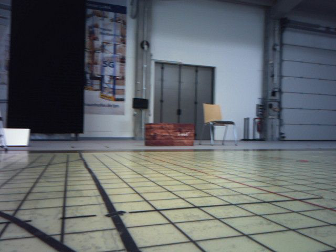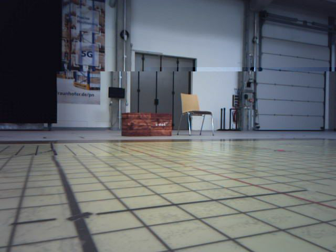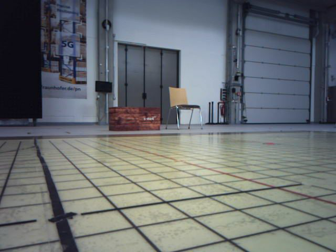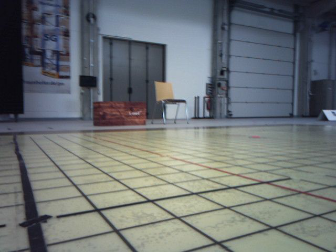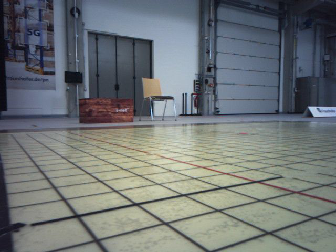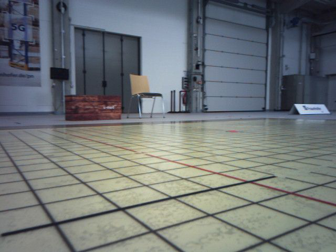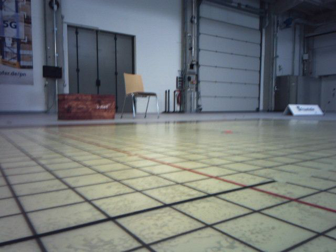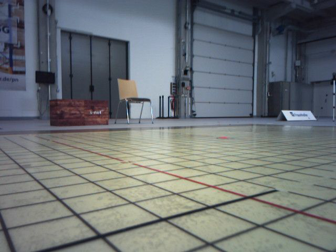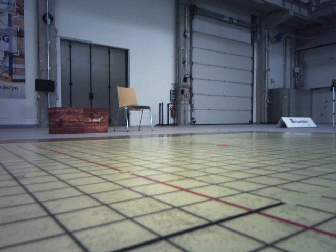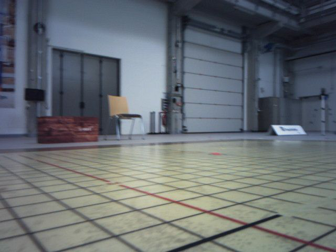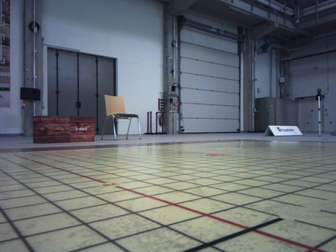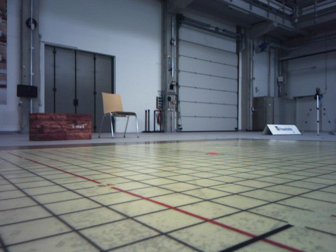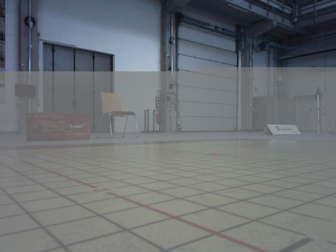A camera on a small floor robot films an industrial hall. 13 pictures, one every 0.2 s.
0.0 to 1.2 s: The scene slides to the left, as the camera pans about 15 degrees to its right. It travels forward, about 0.3 m, so what stands in front looms larger.
1.2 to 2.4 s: The camera travels forward, about 0.2 m, so what stands in front looms larger.
The film runs forward here.
